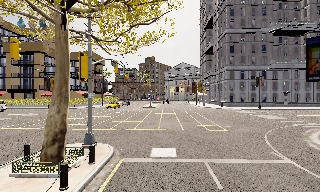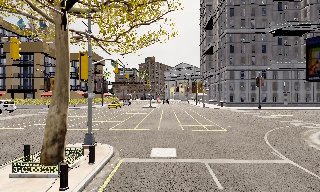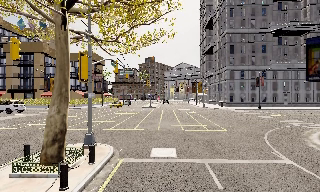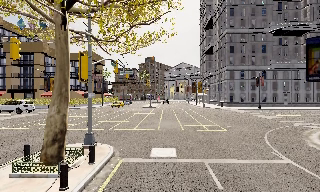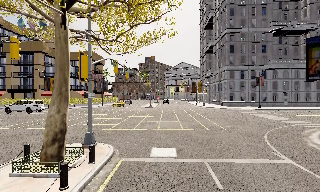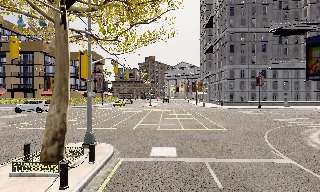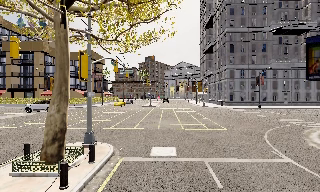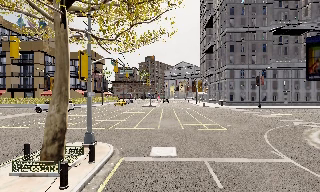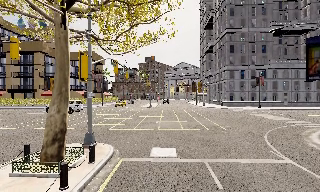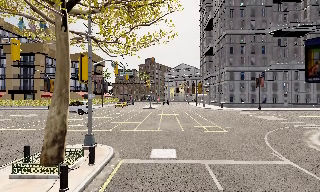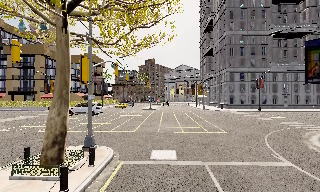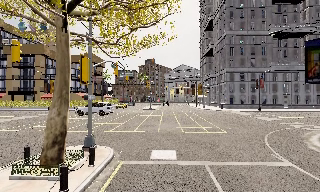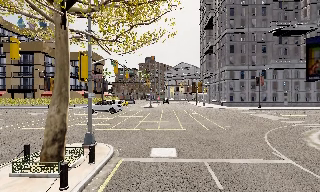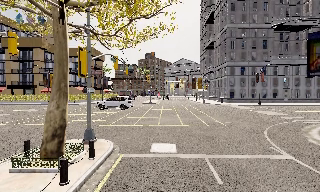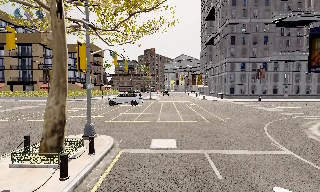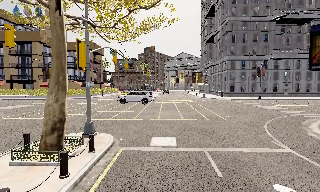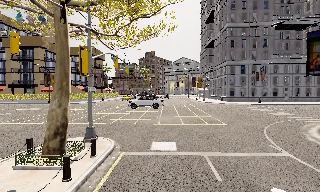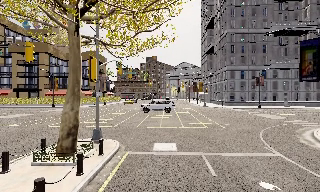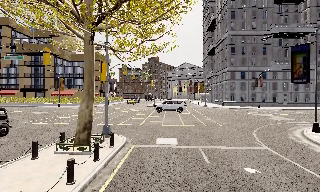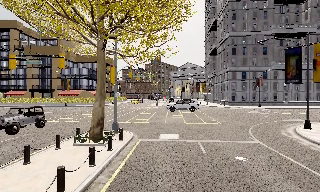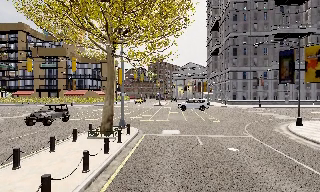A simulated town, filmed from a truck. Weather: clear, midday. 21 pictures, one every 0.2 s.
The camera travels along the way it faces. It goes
backward.
0.0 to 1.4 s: The camera keeps its place and its aim.
1.4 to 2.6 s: The camera shifts only a little, or ends up much as it began.
2.6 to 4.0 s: The camera travels backward, about 4 m, so what stands in front gets smaller. It gains speed.
The film runs backward here.
